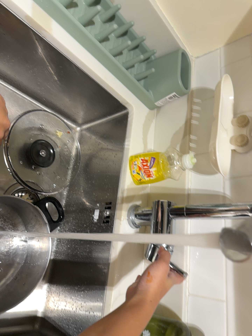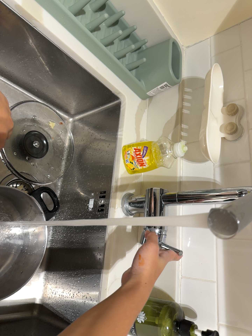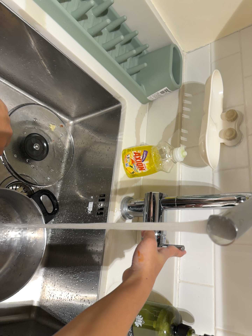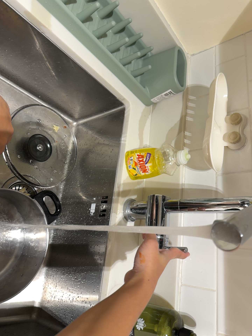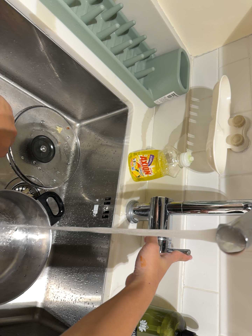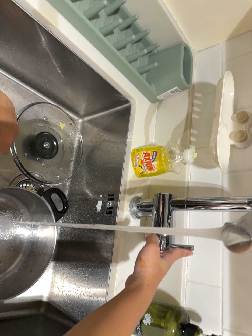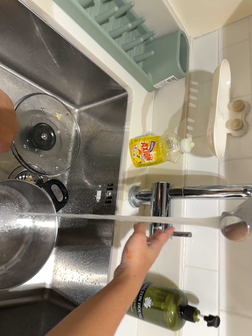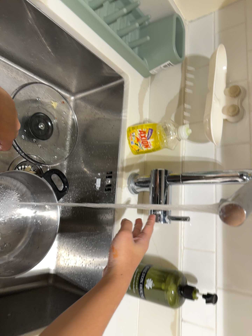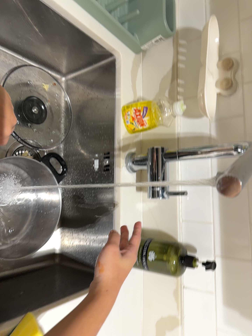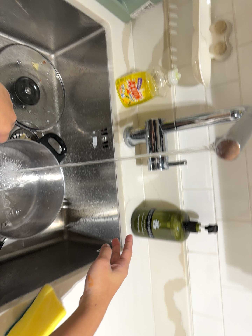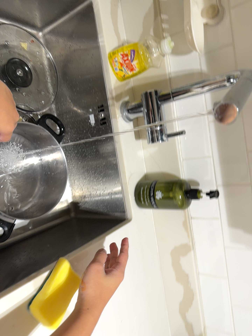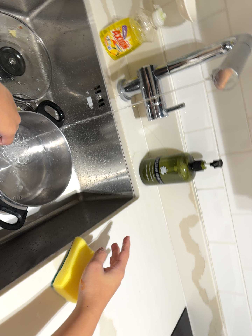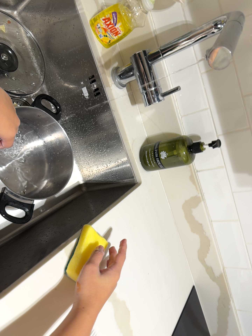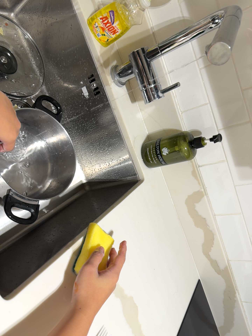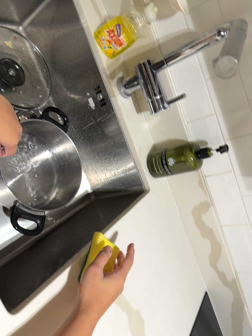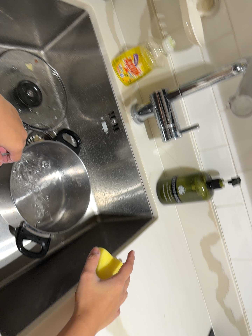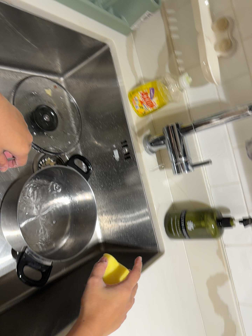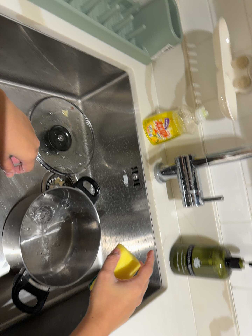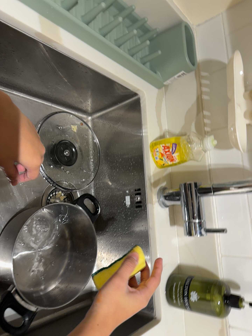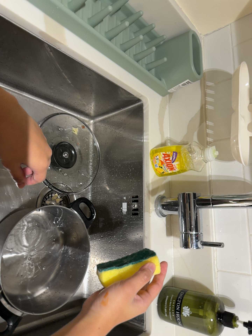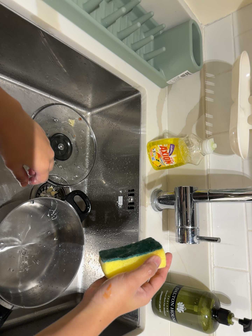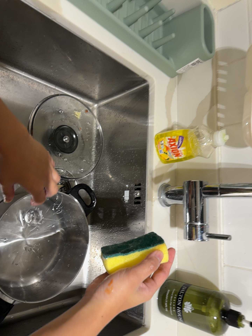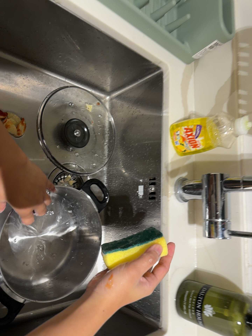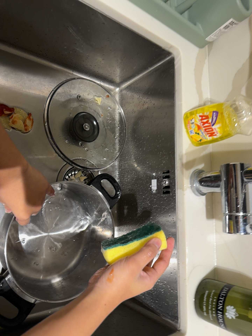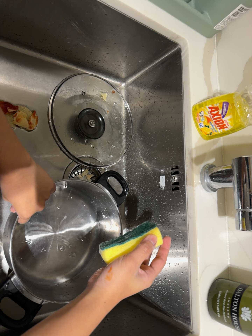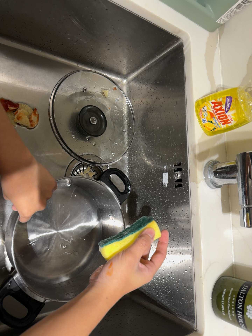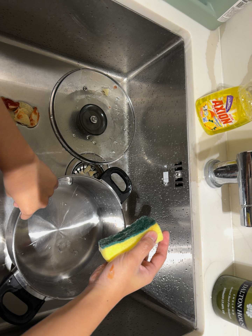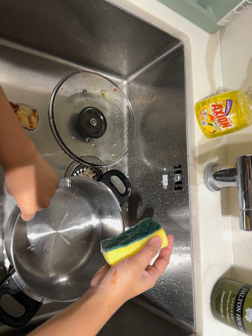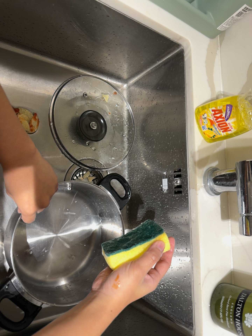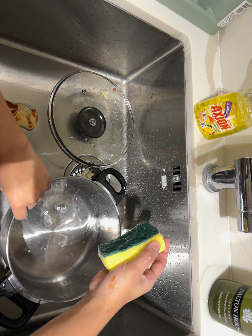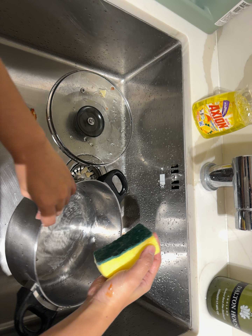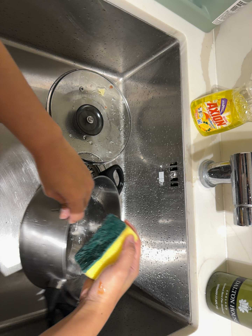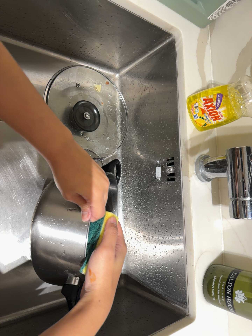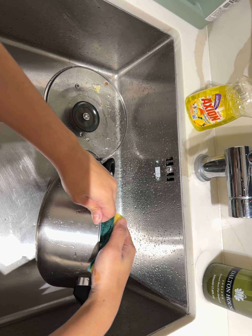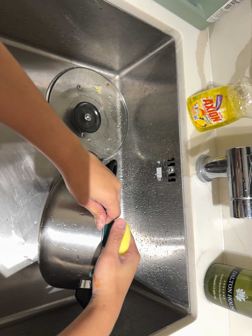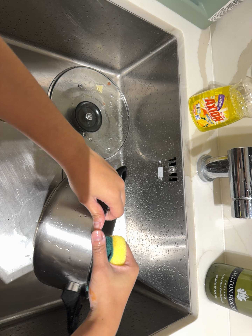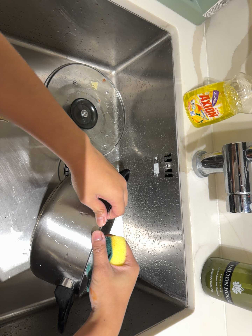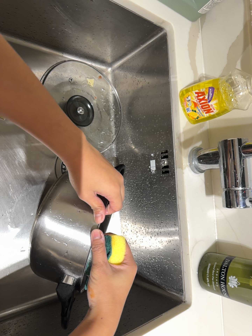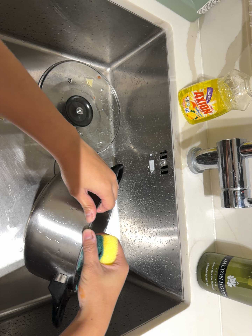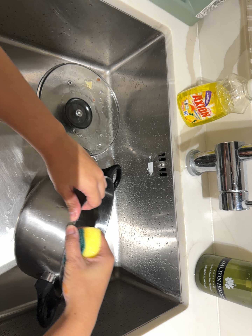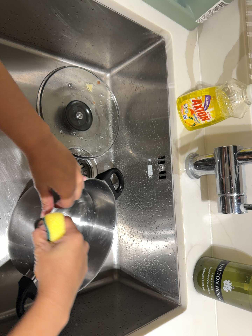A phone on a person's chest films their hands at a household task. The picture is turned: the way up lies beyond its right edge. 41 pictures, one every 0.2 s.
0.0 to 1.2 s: The camera shifts only a little, or ends up much as it began.
1.2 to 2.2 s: The camera's aim tips toward the bottom of its view by about 25 degrees, and the scene shifts upward. It rolls about its line of sight by about 20 degrees, and the scene rotates counterclockwise.
2.2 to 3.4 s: The camera travels toward the top of its view, about 6 cm, so close, fixed things drift downward. Its aim tips toward the top of its view by about 15 degrees, and the scene shifts downward.
3.4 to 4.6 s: The camera pans to its left by about 15 degrees. It travels forward and to its right, about 12 cm, so what stands in front looms larger.
4.6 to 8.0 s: The camera shifts only a little, or ends up much as it began.
The film runs forward here.
